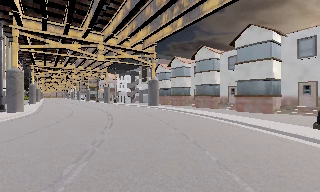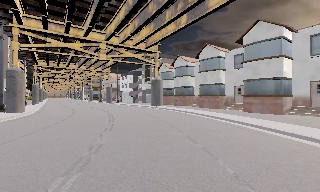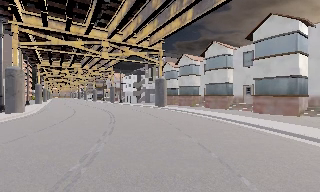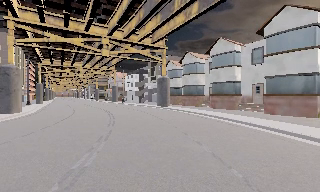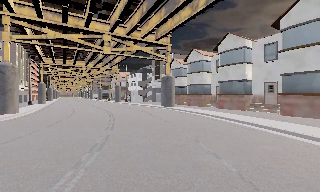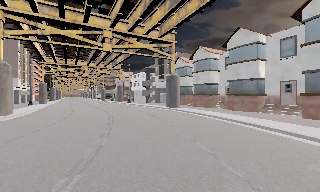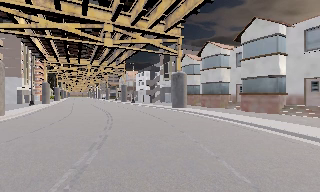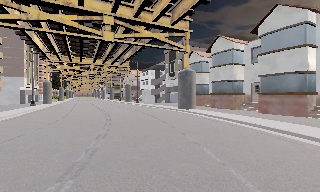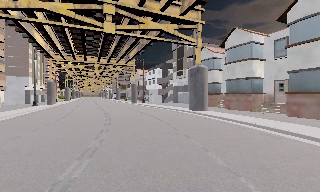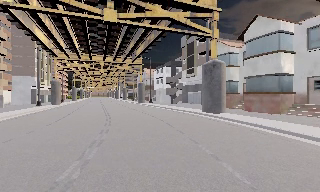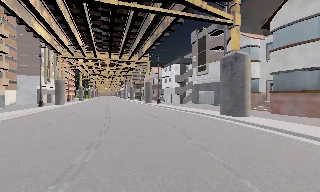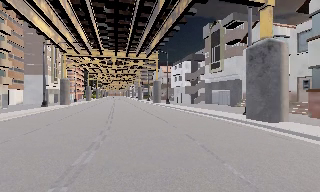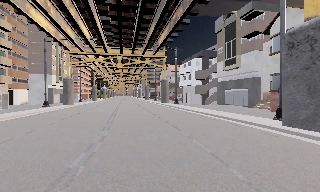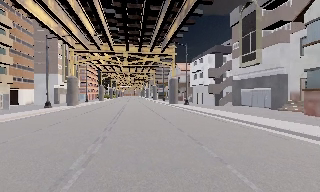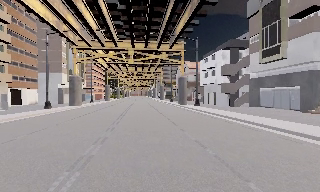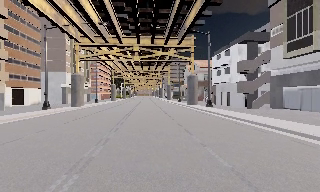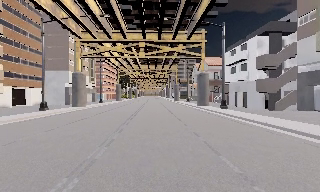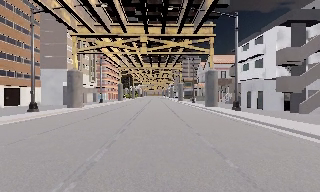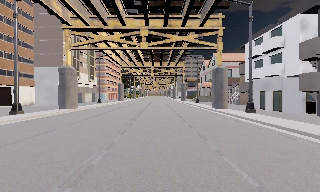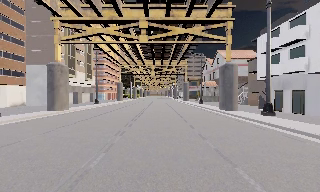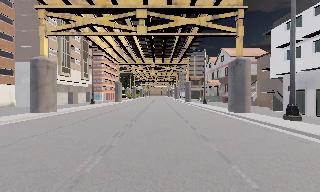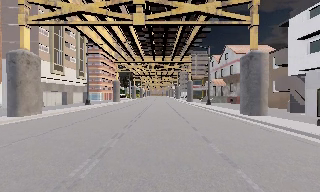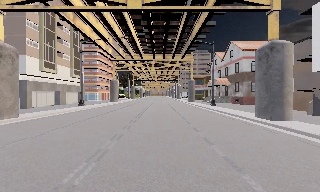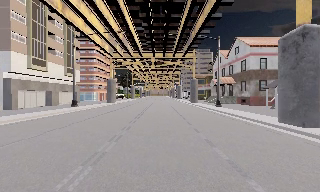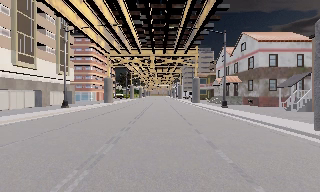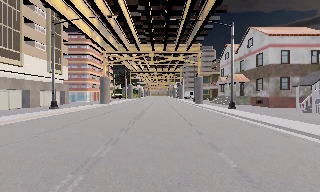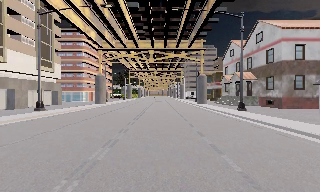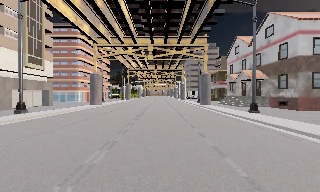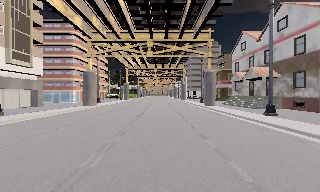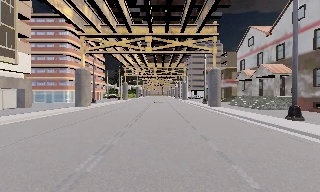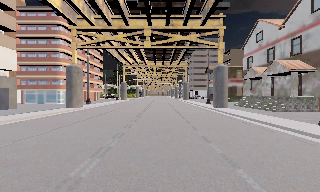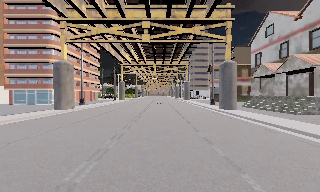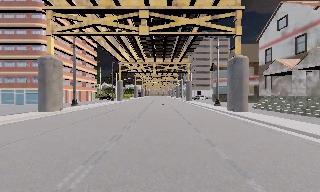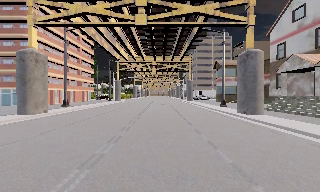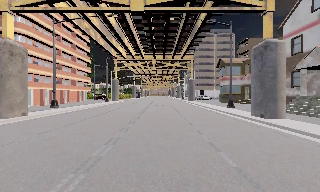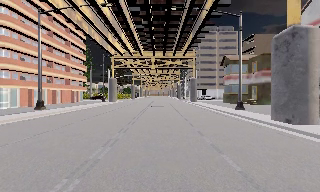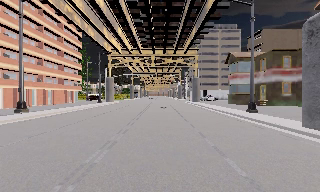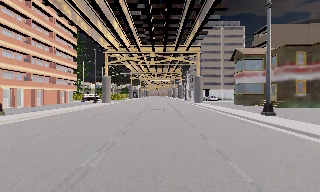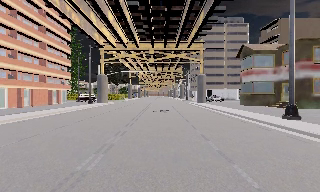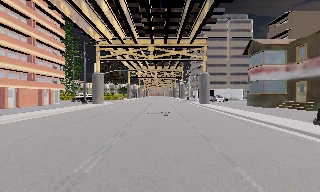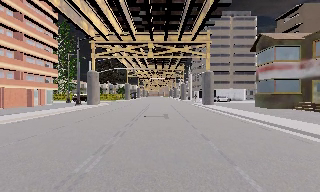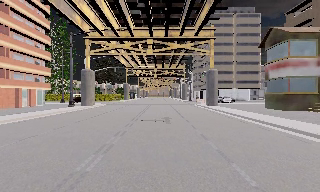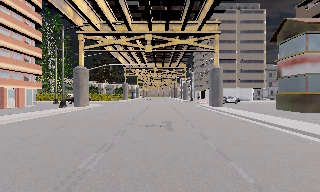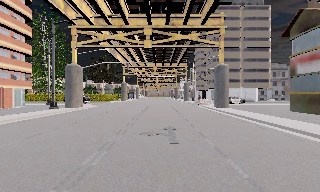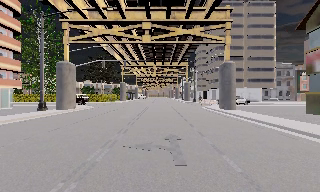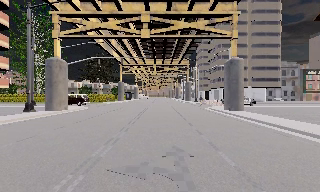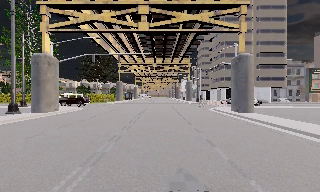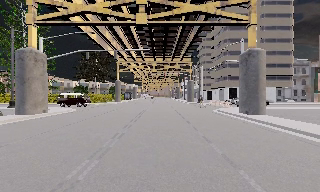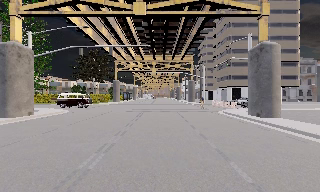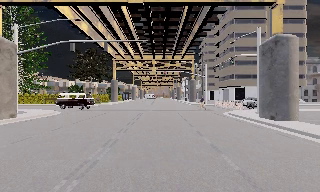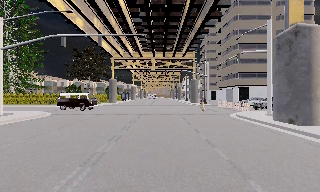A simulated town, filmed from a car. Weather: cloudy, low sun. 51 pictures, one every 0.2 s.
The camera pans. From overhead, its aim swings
counterclockwise.
The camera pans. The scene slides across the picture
to the right.
0.0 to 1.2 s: The camera travels forward, about 7 m, so what stands in front looms larger. It gains speed.
1.2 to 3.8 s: The camera pans to its left, which is counterclockwise from overhead, by about 25 degrees. It travels forward, about 30 m, so what stands in front looms larger.
3.8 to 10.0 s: The camera travels forward, about 65 m, so what stands in front looms larger.
The film runs forward here.
